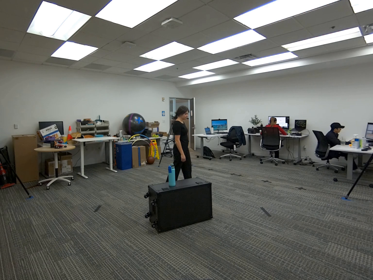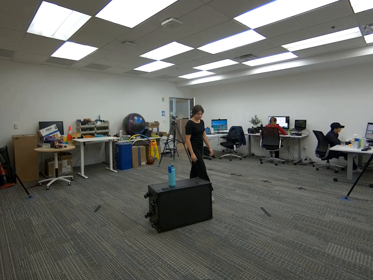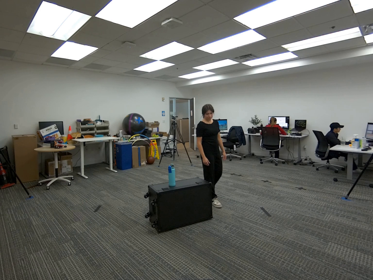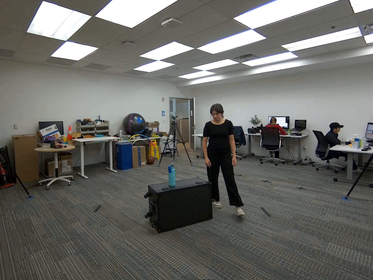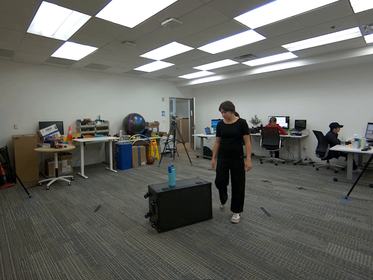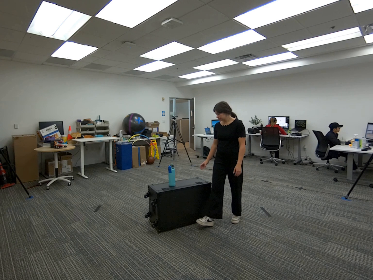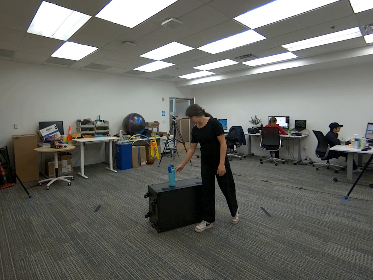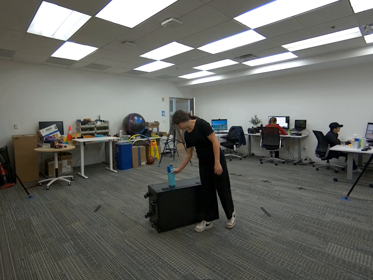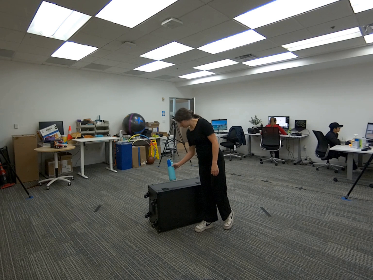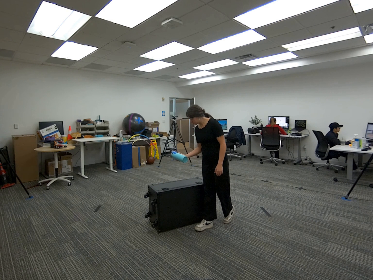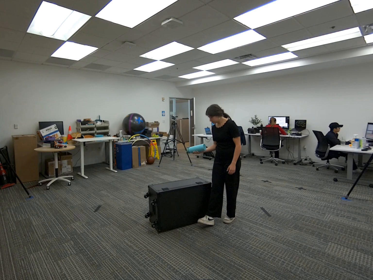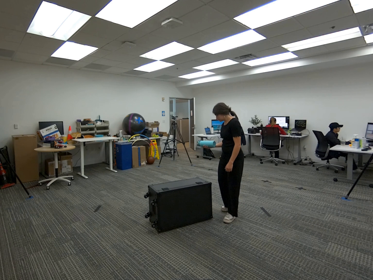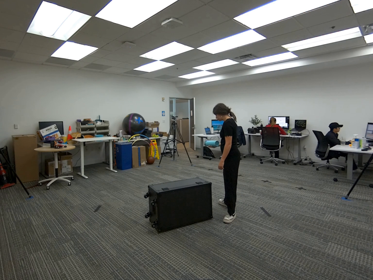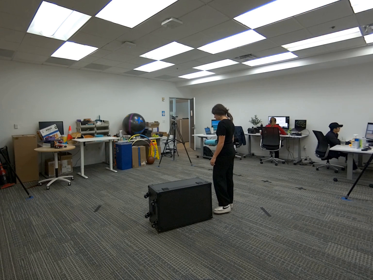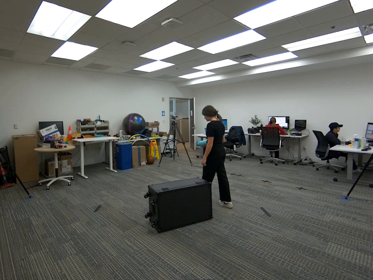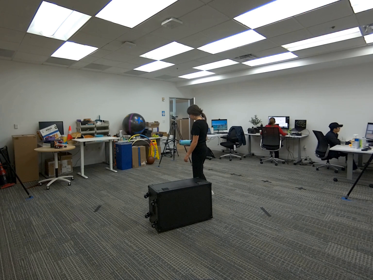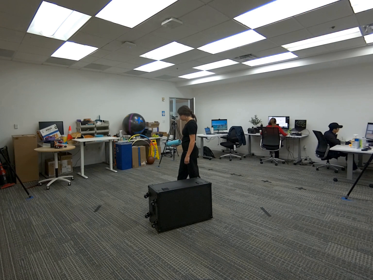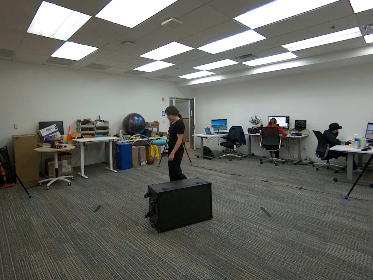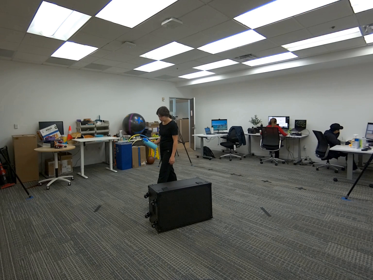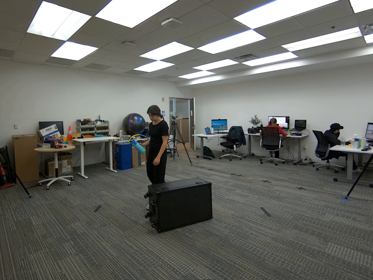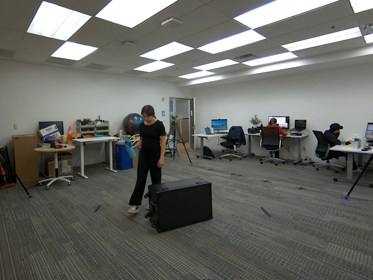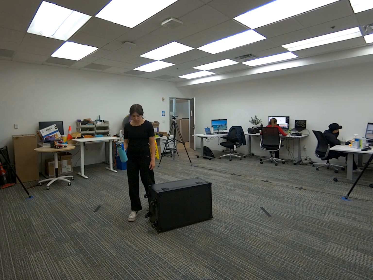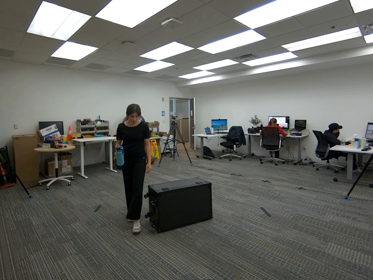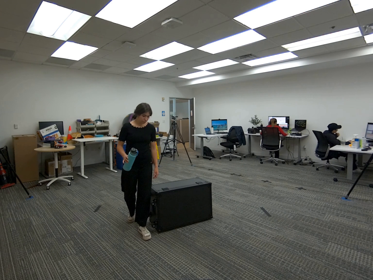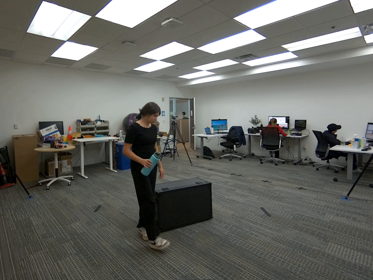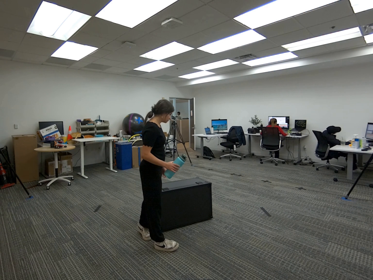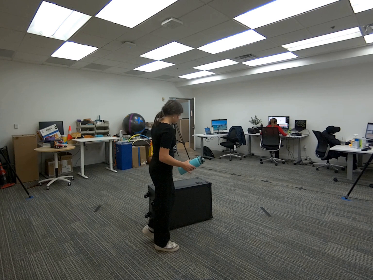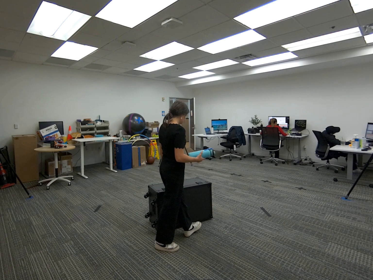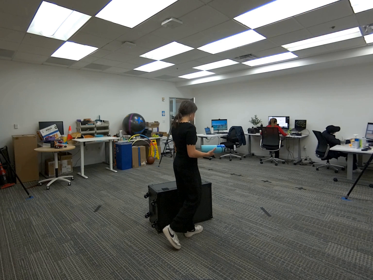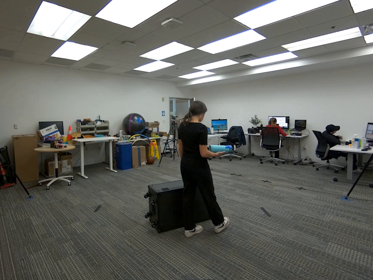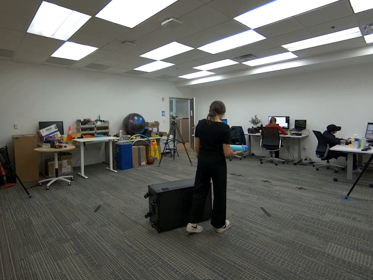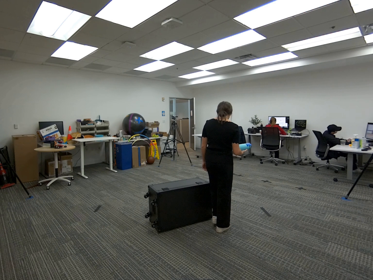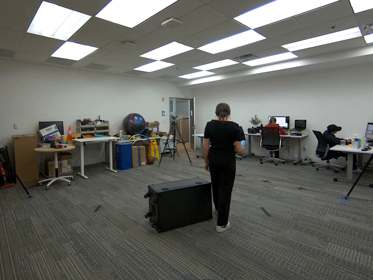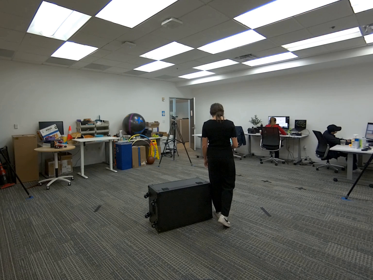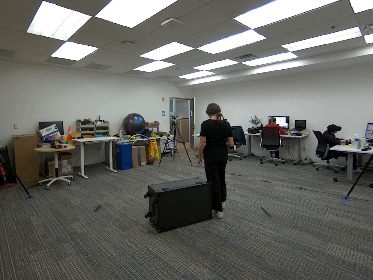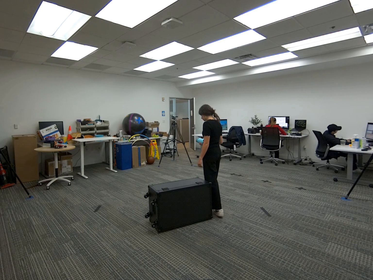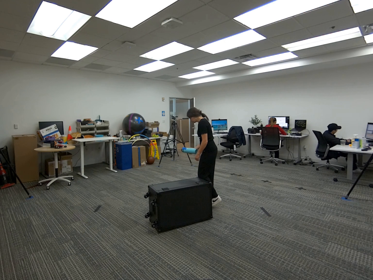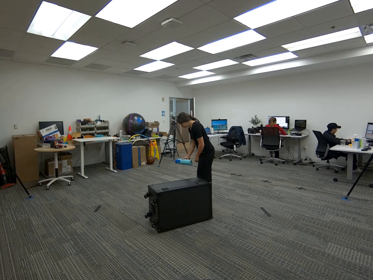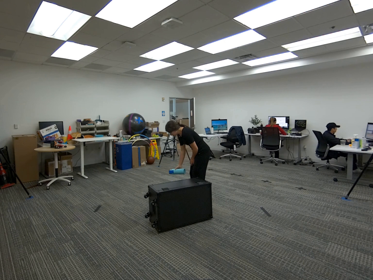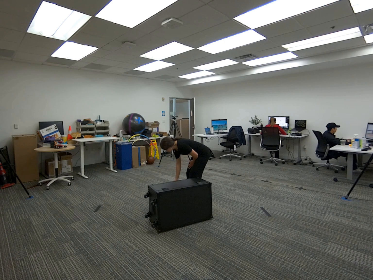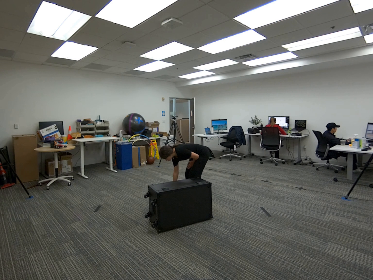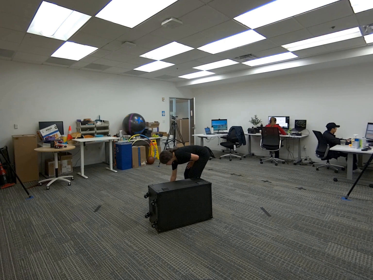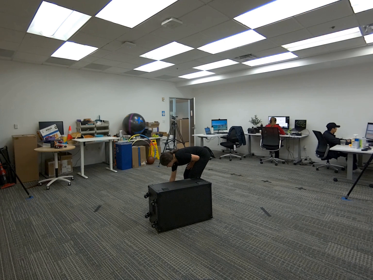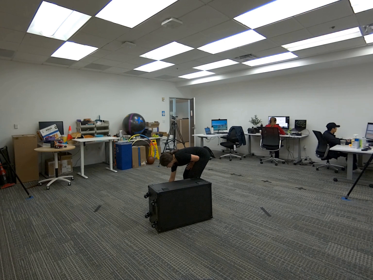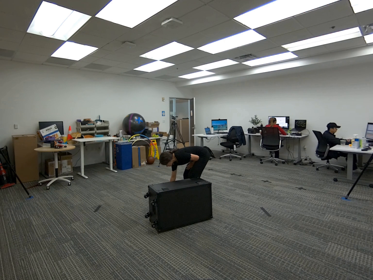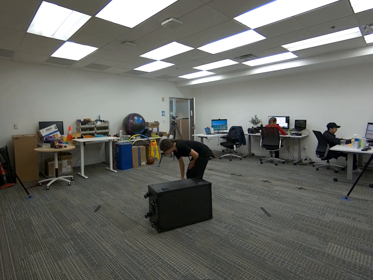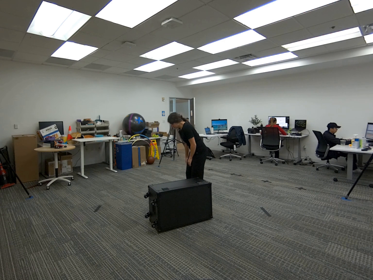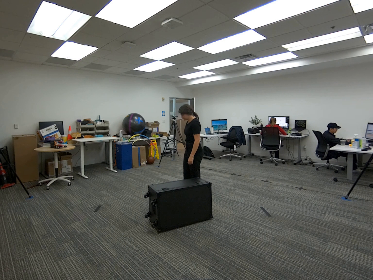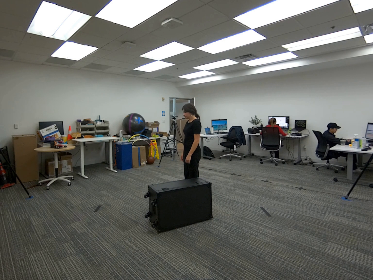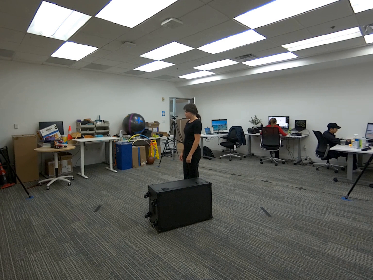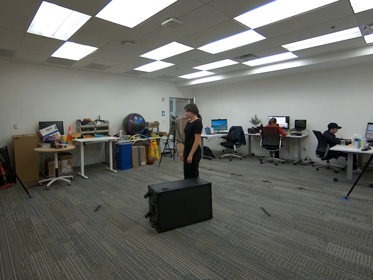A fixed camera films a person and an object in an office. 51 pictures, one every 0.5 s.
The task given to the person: Walk to the cyan water bottle on the G1 box. Pick up the bottle with your right hand, and place it on the ground.
